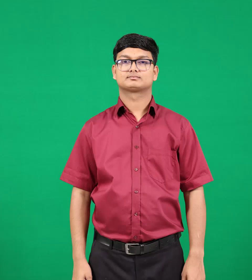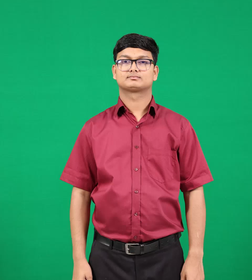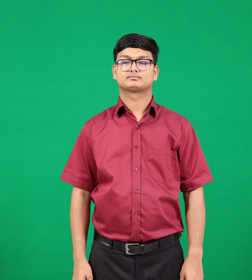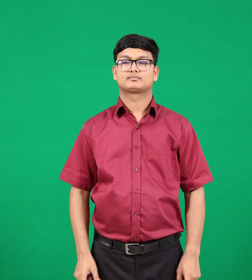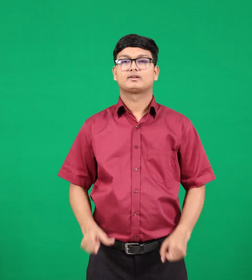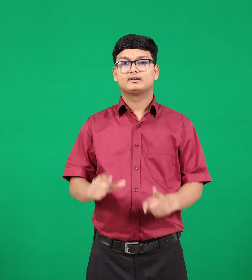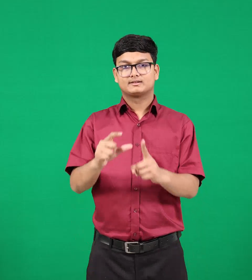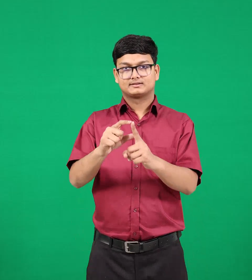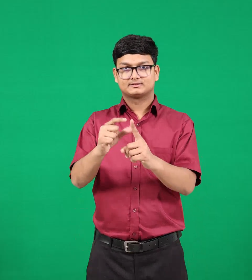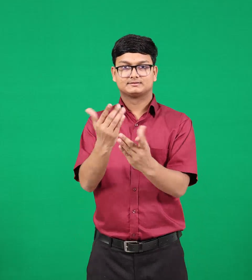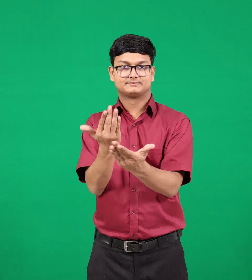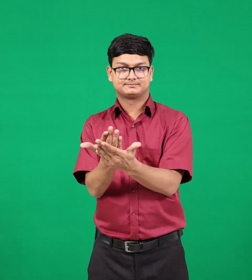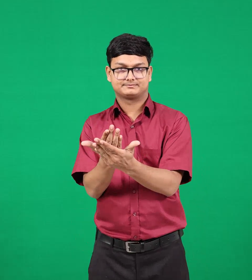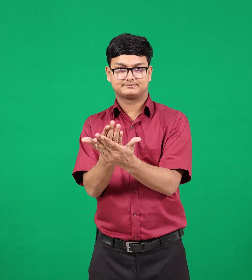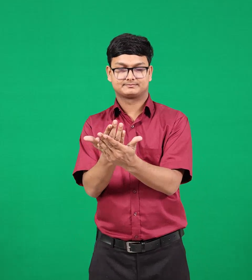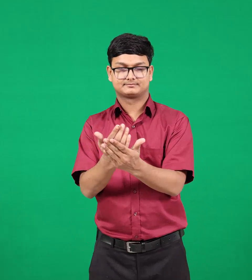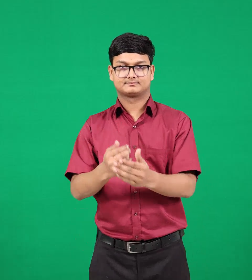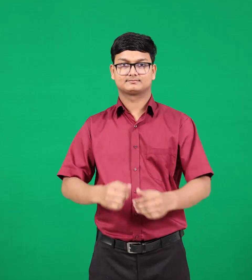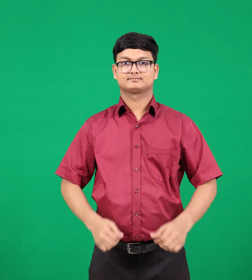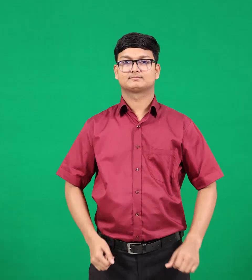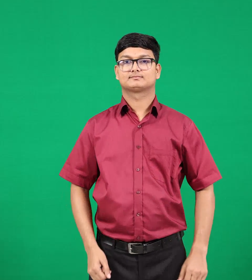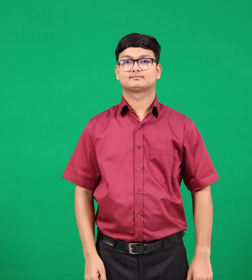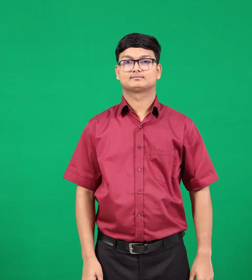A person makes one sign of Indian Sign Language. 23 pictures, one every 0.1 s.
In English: dowry
